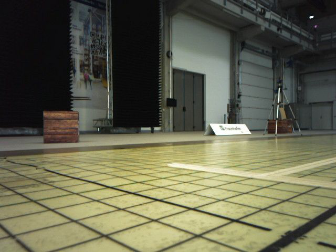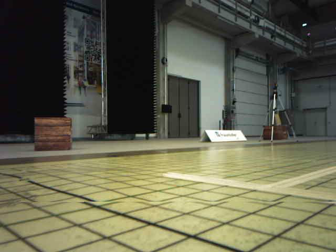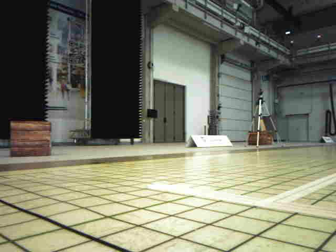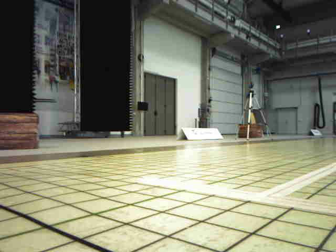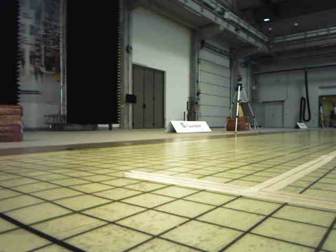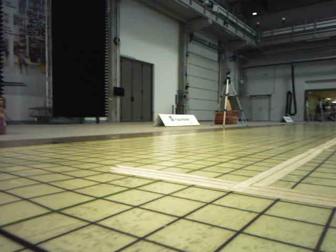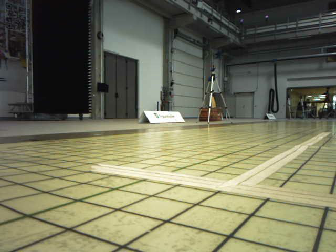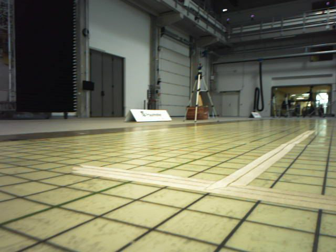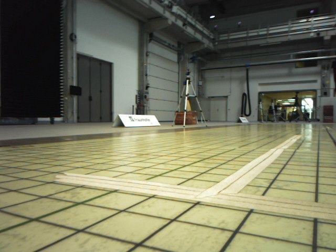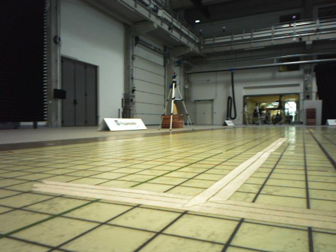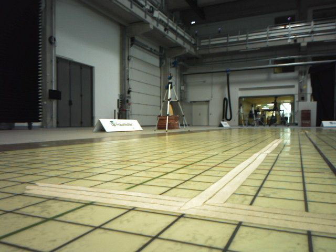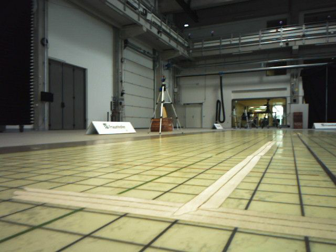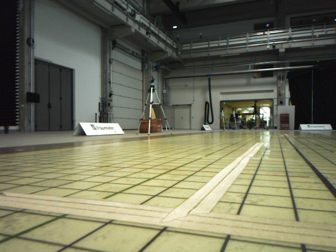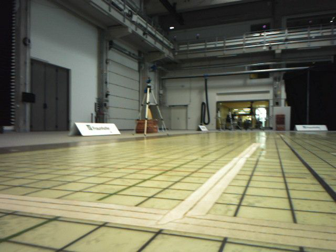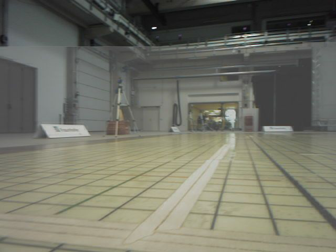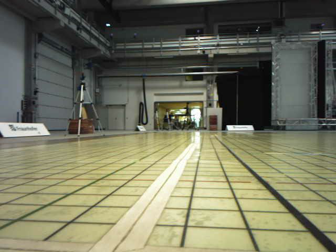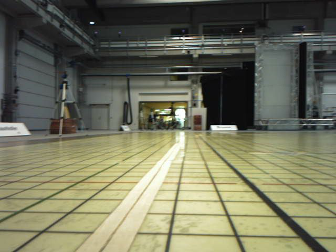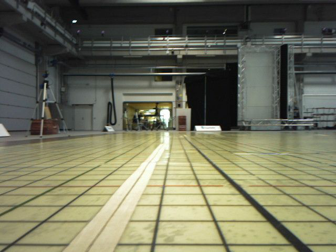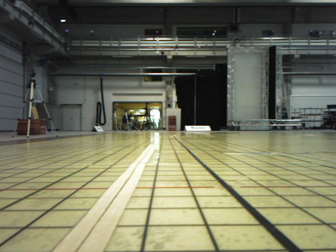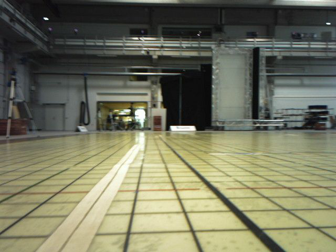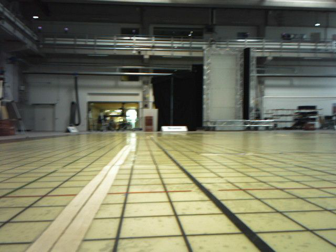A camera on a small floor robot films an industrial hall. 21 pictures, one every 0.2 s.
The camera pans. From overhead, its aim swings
clockwise.
The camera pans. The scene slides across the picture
to the left.
0.0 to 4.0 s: The camera pans to its right, which is clockwise from overhead, by about 50 degrees. It travels forward, about 0.7 m.
The film runs forward here.
